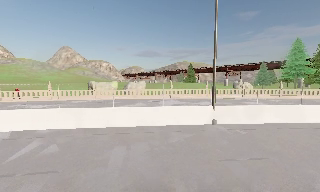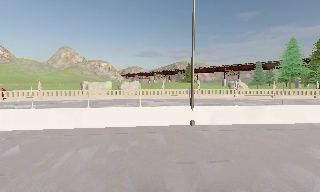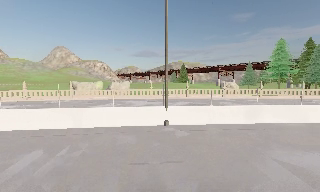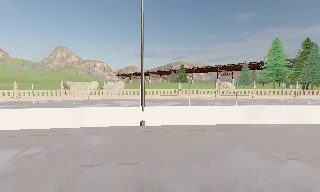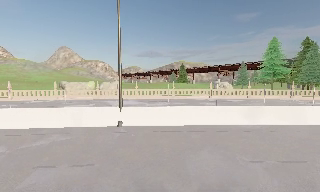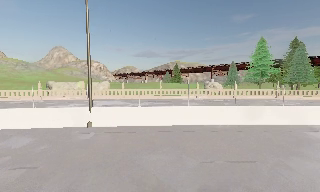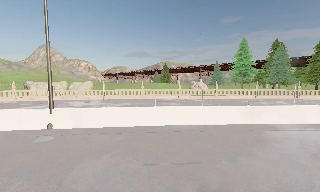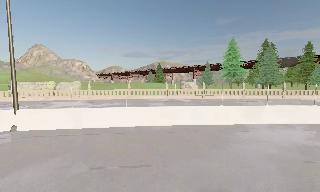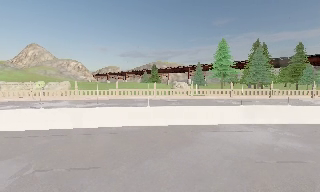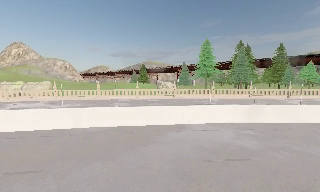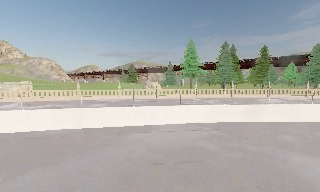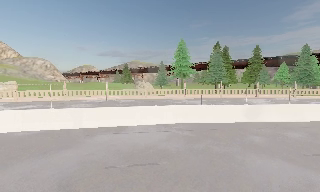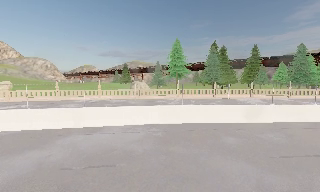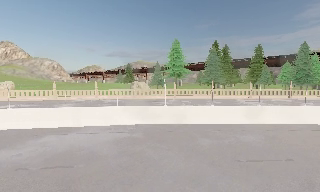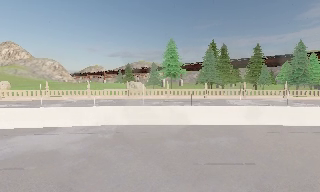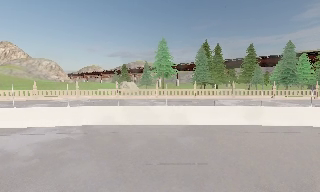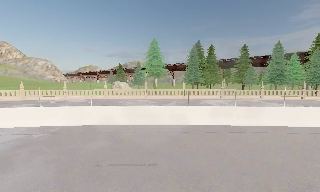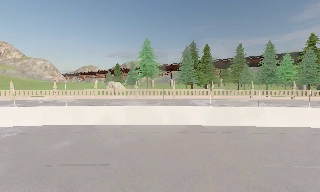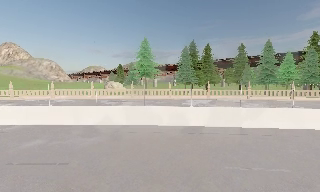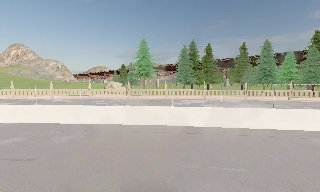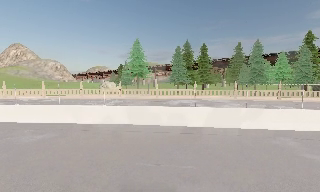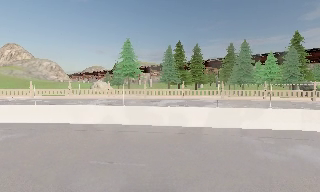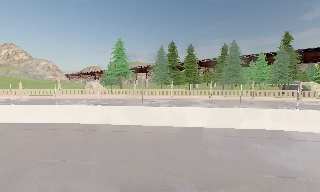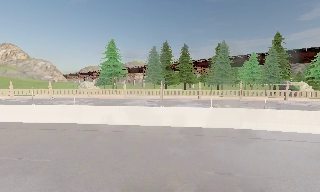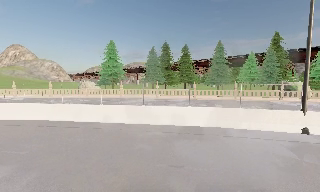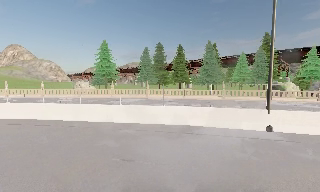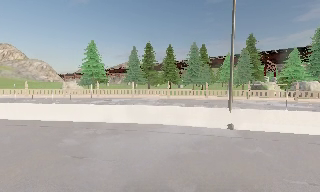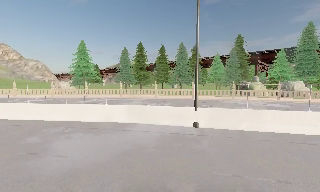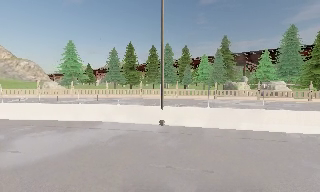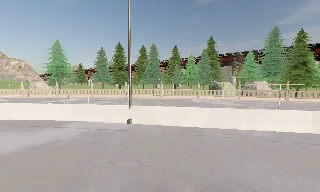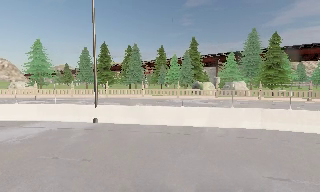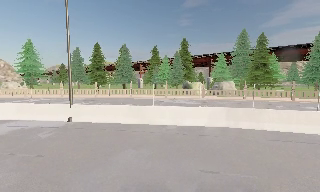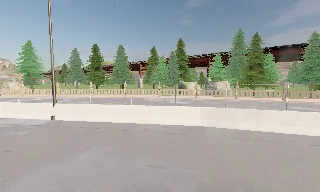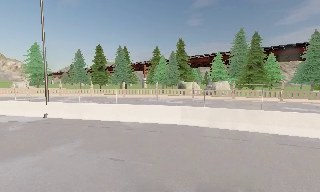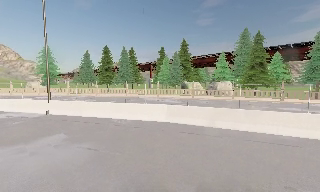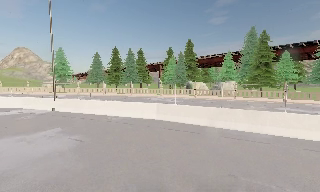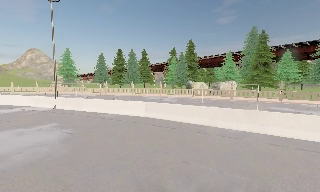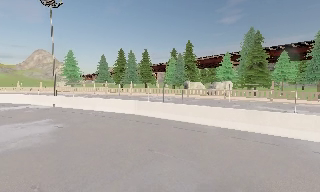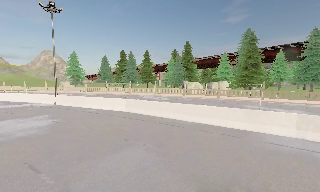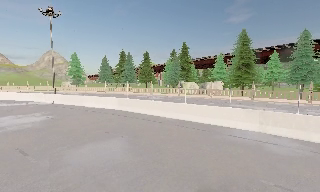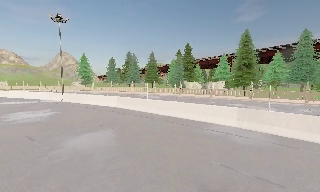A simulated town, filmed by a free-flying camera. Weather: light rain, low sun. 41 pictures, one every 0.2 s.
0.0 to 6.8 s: The camera travels to its right, about 55 m, so close, fixed things drift to the left.
6.8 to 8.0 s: The camera pans to its left, which is counterclockwise from overhead, by about 15 degrees. It travels to its right and backward, about 11 m, so close, fixed things drift to the left.
The film runs forward here.
